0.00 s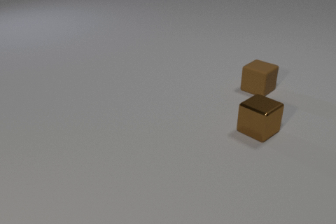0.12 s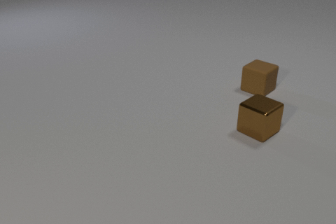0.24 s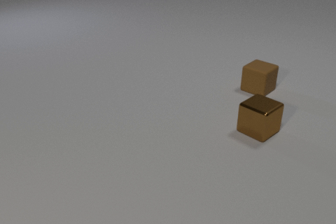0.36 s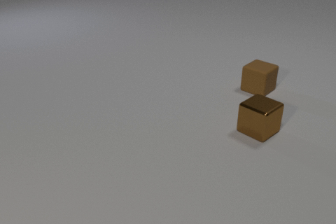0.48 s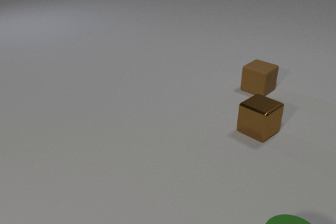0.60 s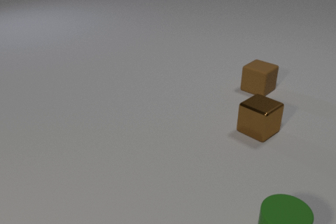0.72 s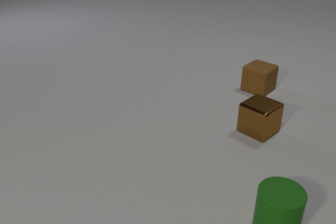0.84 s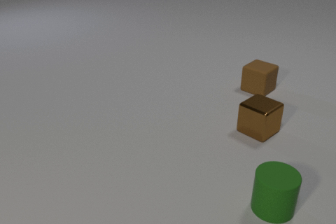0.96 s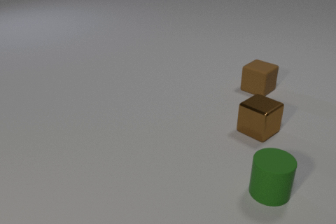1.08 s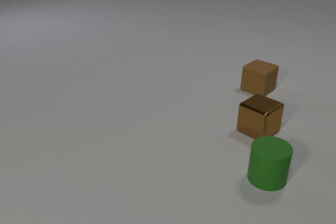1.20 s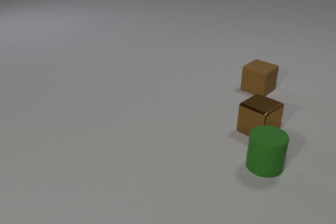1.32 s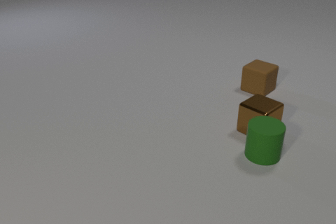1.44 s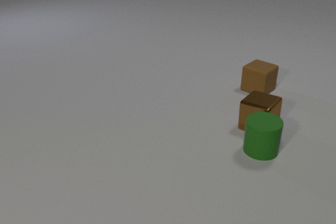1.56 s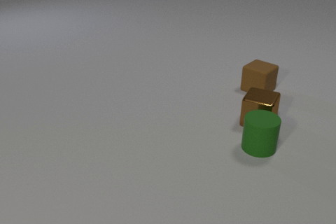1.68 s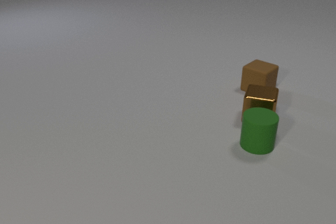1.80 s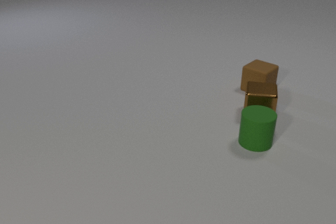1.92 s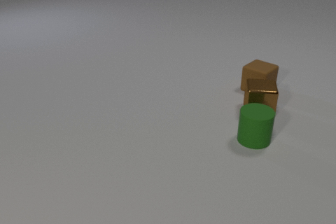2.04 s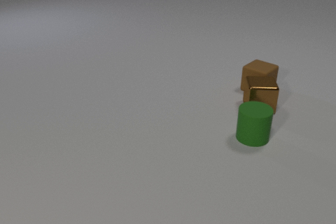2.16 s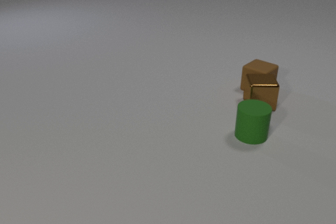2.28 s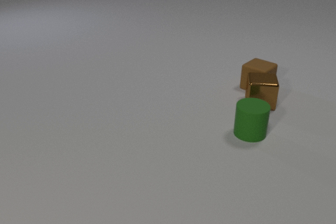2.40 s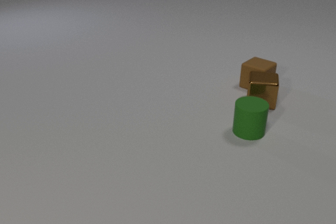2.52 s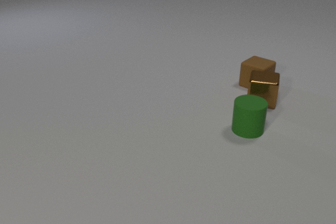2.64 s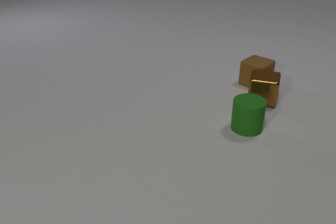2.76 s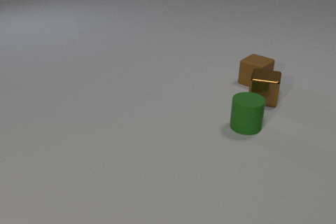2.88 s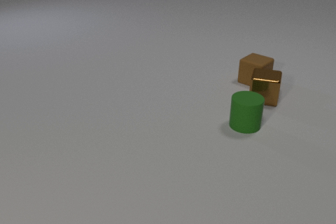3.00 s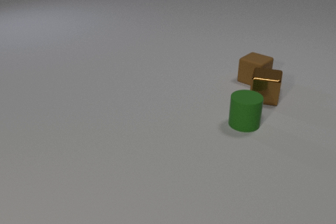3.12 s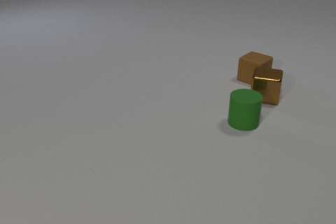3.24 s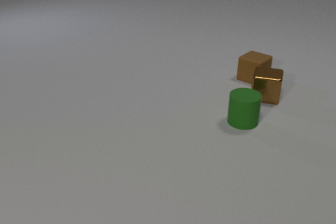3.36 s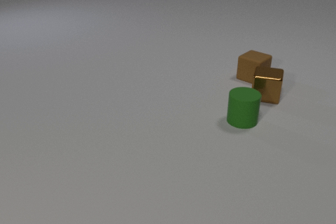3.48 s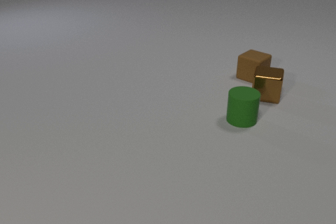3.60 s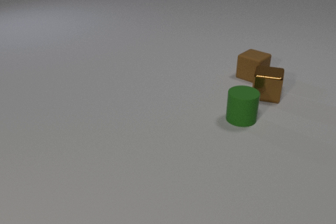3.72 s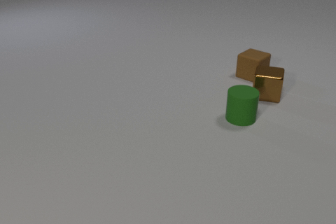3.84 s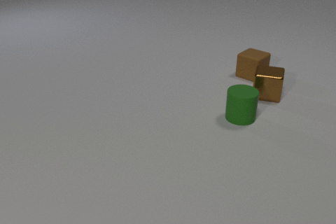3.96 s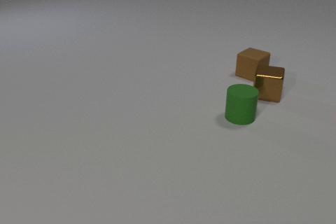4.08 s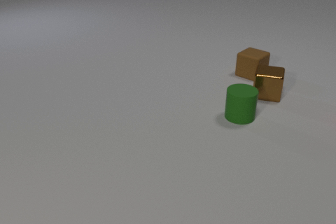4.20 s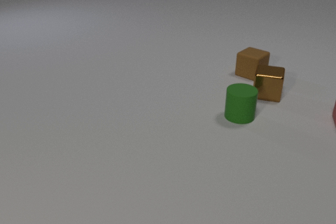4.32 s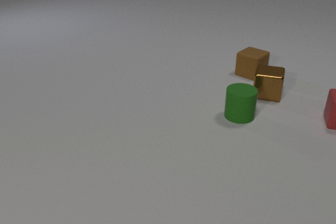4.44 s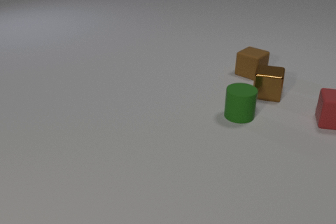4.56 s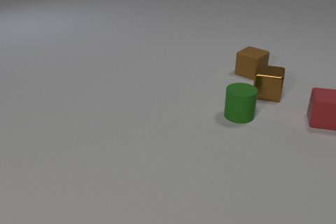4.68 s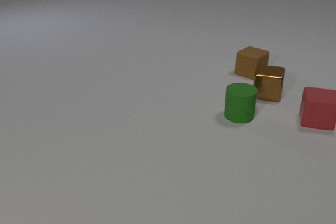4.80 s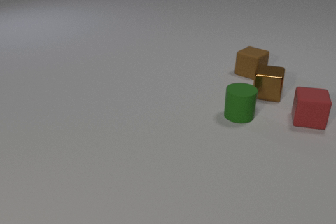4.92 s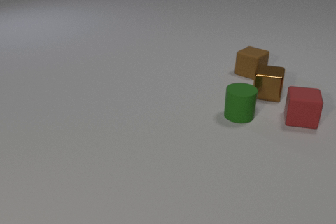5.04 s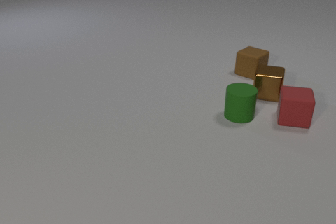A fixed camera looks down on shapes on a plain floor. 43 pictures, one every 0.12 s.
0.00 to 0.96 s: The green rubber cylinder comes in at the bottom edge, slides away from the camera.
0.96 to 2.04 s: The green rubber cylinder slides away from the camera. The brown metal cube slides away from the camera, spins counterclockwise seen from above by about 45 degrees, its near face sliding to the right. The green rubber cylinder and the brown metal cube collide.
2.04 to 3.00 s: The green rubber cylinder slides away from the camera. The brown metal cube slides away from the camera. The brown rubber cube slides away from the camera. The brown metal cube and the brown rubber cube collide.
3.00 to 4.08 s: The green rubber cylinder slides away from the camera. The brown metal cube slides away from the camera. The brown rubber cube slides away from the camera.
4.08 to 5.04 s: The red rubber cube comes in at the right edge, slides to the left.
What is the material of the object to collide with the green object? metal.
How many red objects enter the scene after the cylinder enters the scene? 1.
What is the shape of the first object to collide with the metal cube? cylinder.
